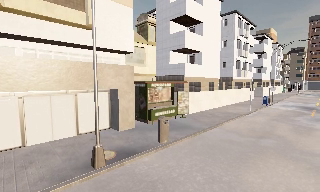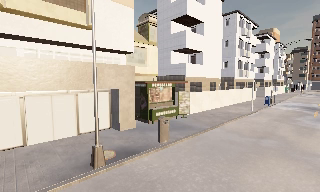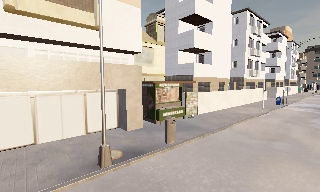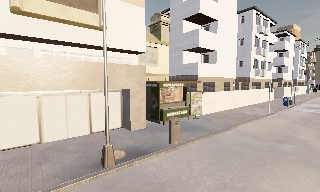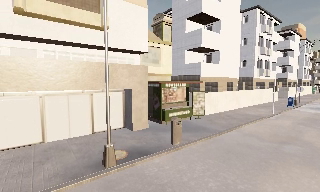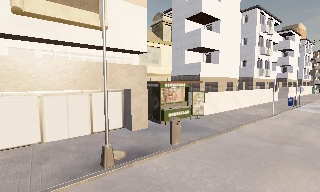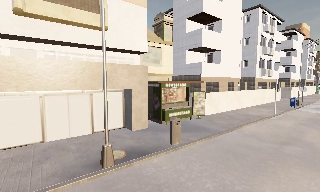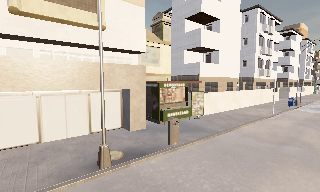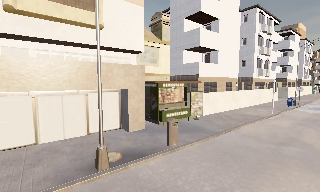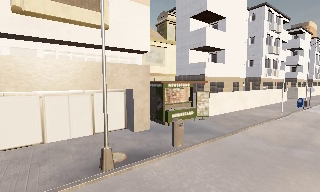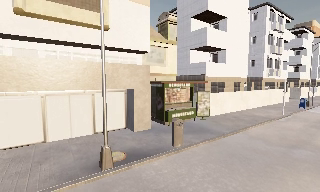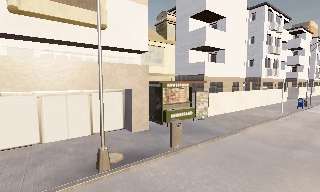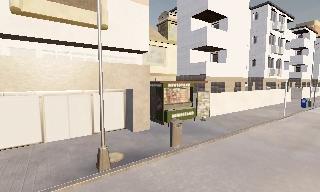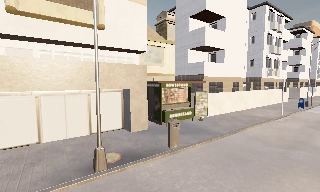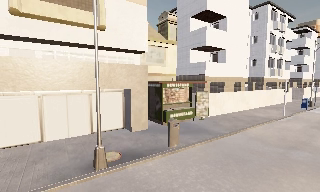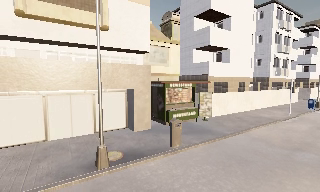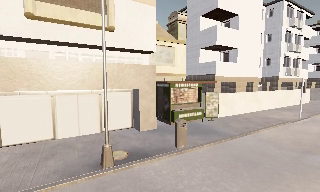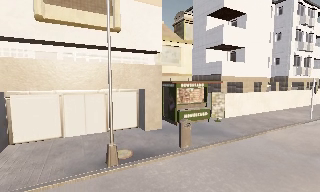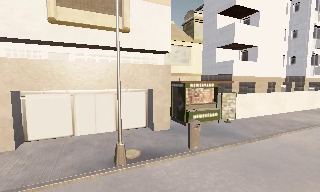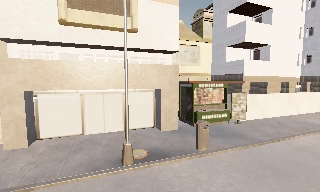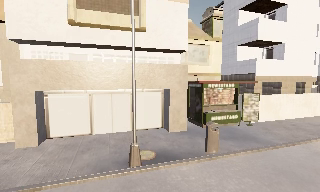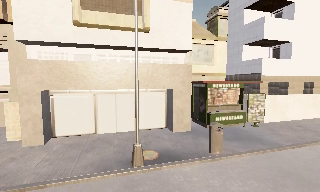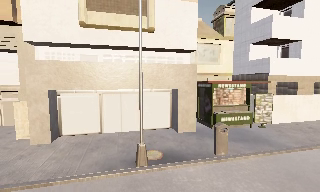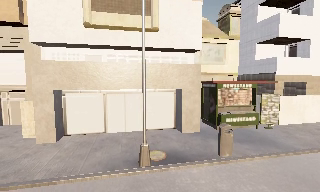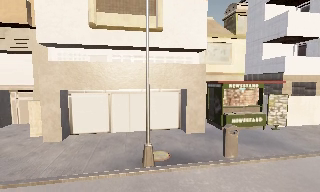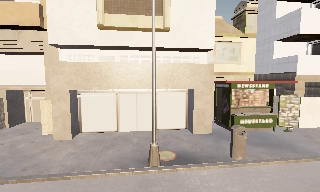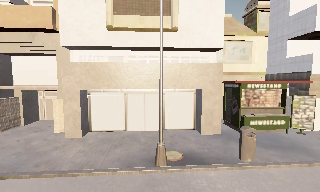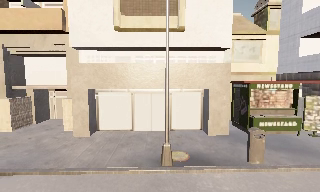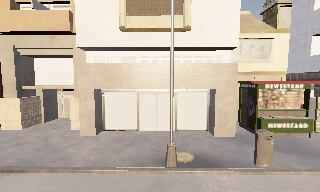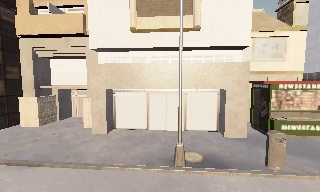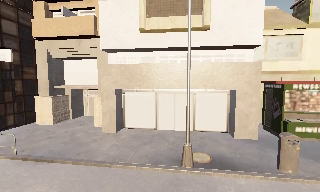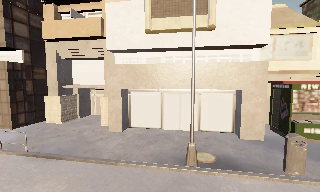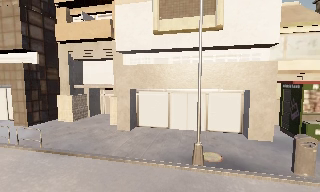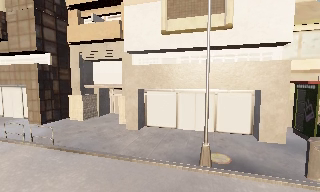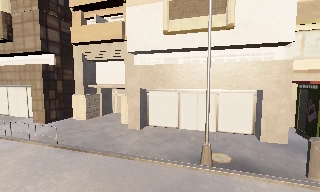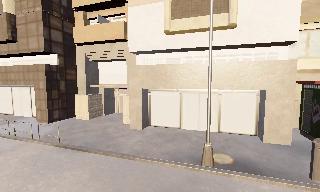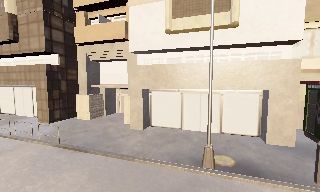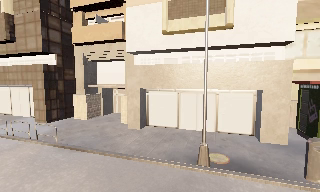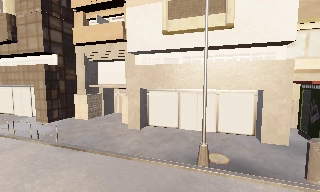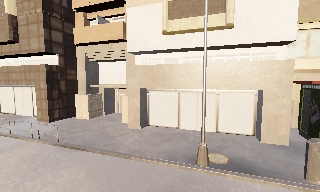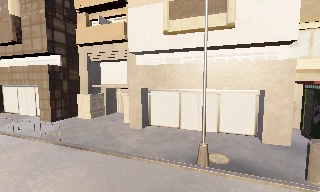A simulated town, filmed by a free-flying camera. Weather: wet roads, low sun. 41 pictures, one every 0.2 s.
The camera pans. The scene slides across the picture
to the right.
The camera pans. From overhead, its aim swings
counterclockwise.
0.0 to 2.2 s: The camera travels to its right, about 0.5 m.
2.2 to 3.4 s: The camera travels to its right, about 0.5 m.
3.4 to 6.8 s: The camera swings to its left by about 45 degrees, and the scene slides to the right. It travels to its right, about 1 m.
6.8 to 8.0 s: The camera shifts only a little, or ends up much as it began.
The film runs forward here.
